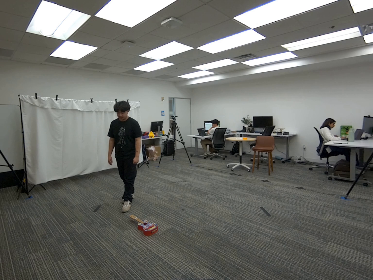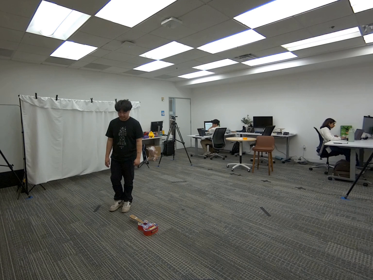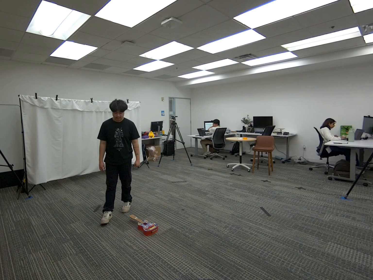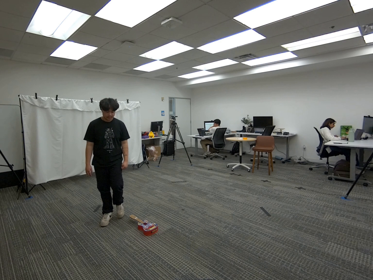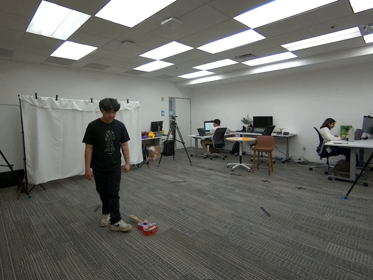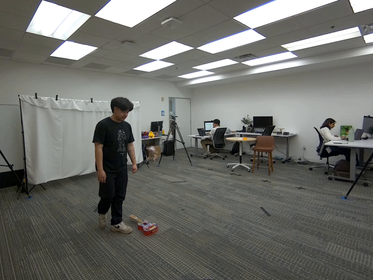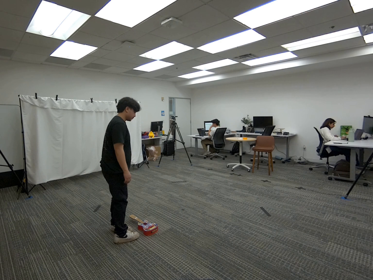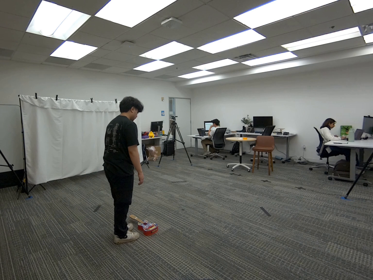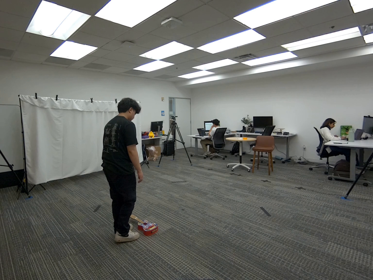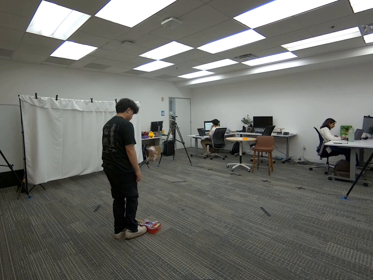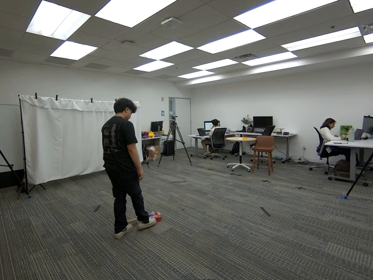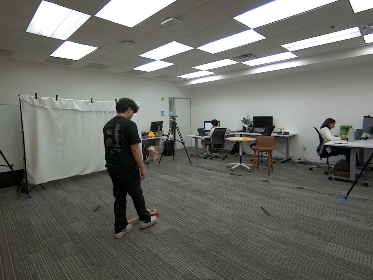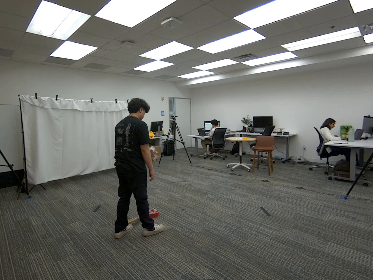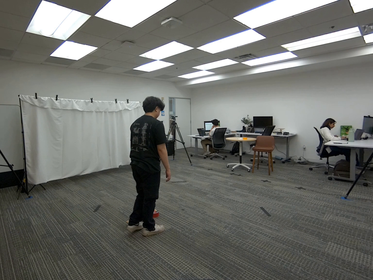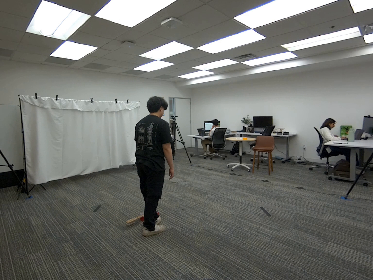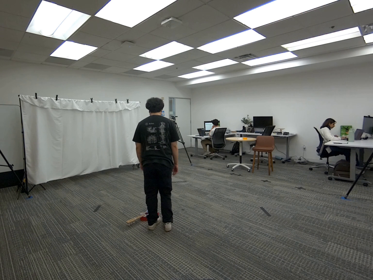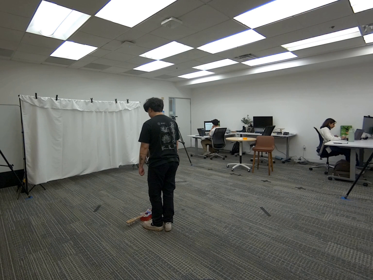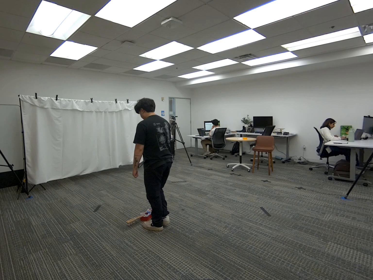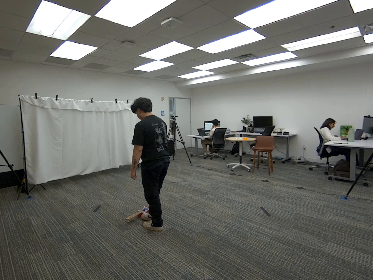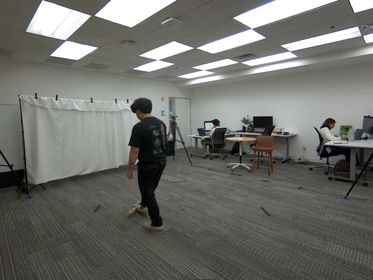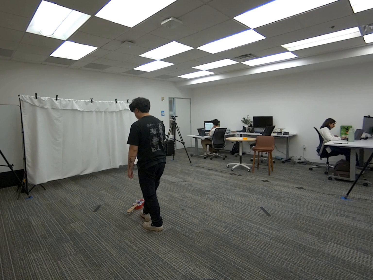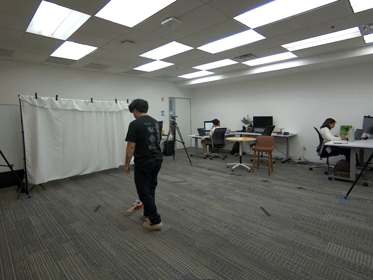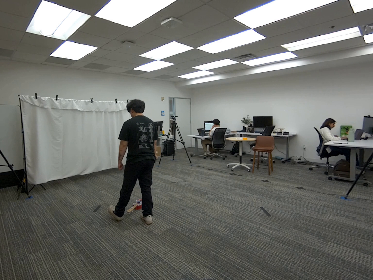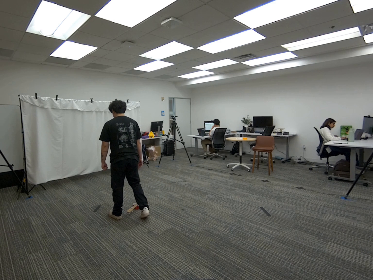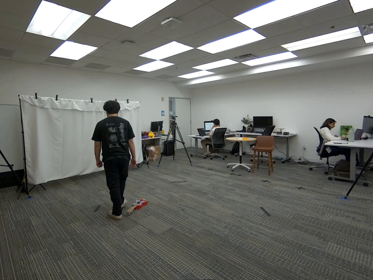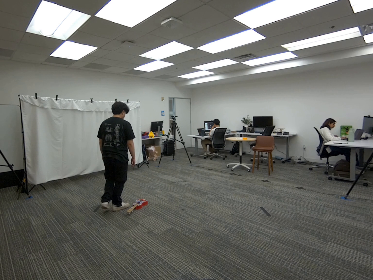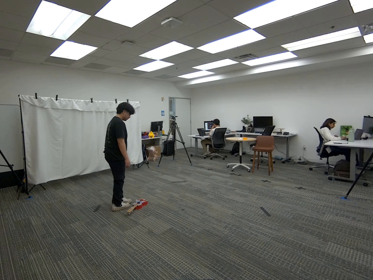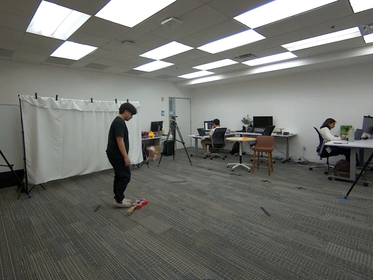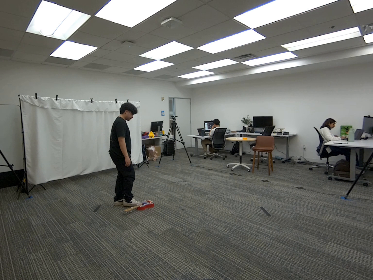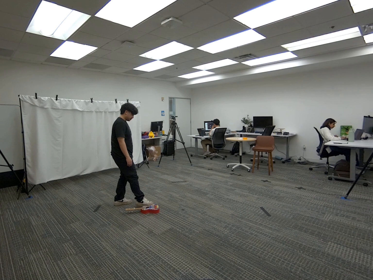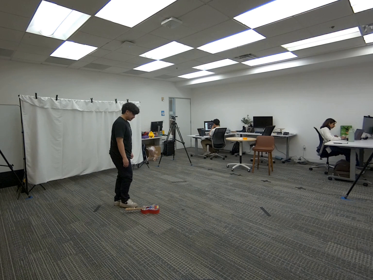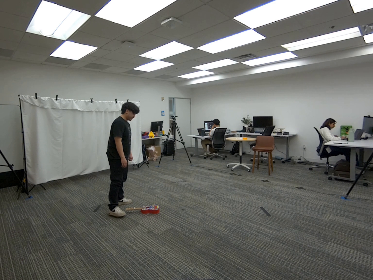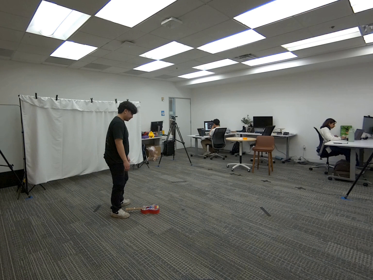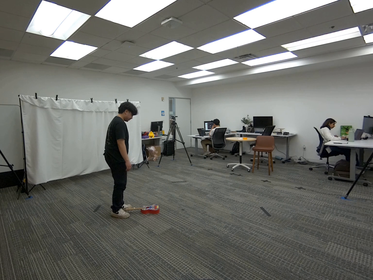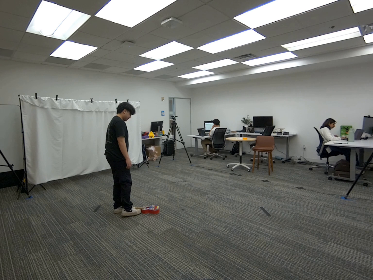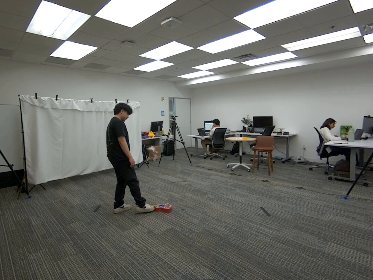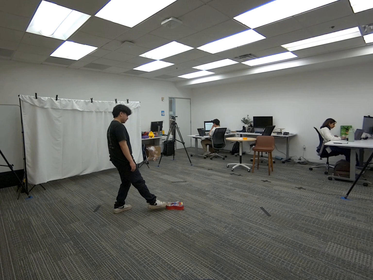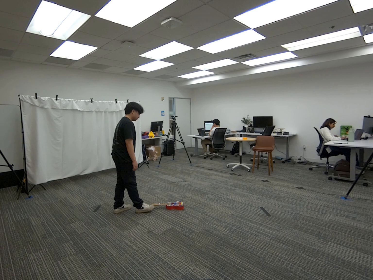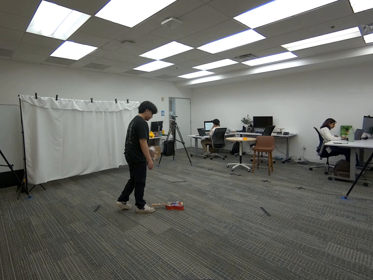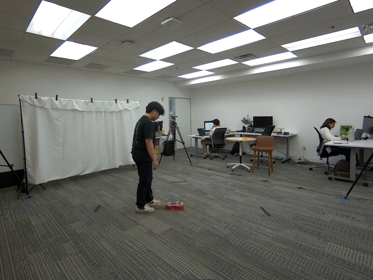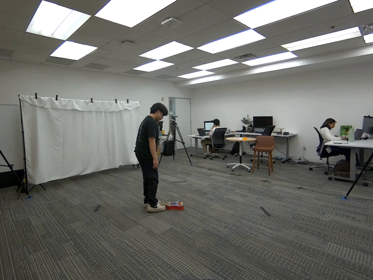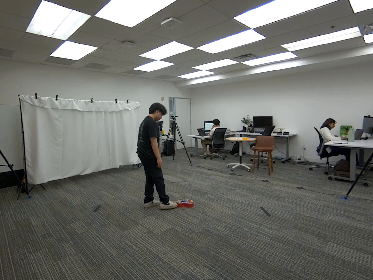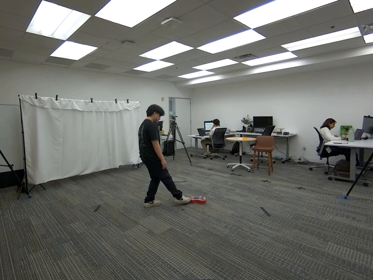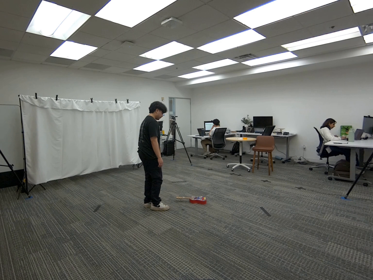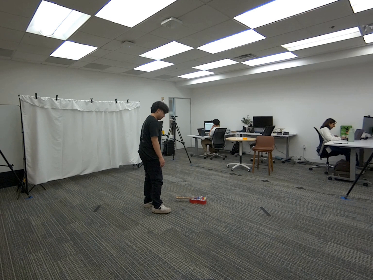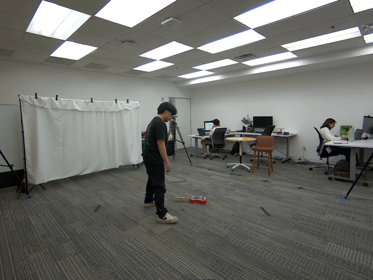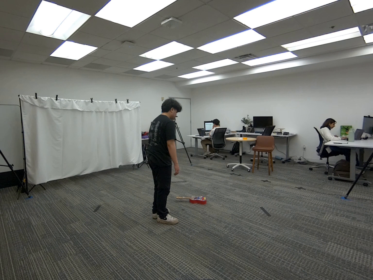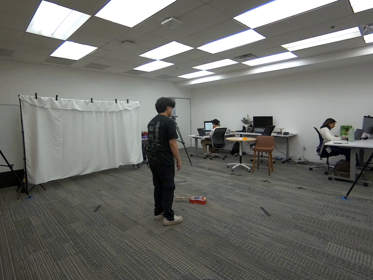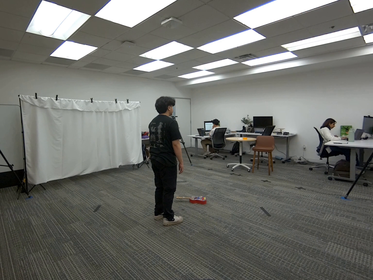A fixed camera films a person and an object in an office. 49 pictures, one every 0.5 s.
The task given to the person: Walk over to the guitar on the ground and push the guitar around the bounding area with your right foot. Step away when complete.
